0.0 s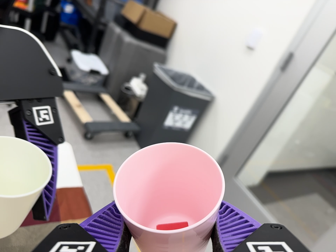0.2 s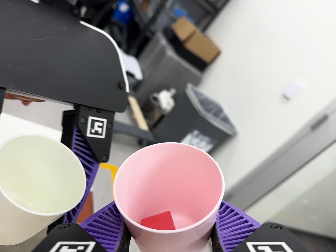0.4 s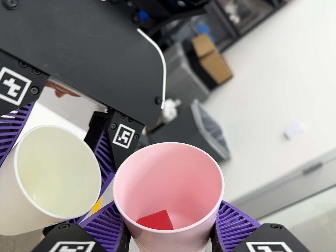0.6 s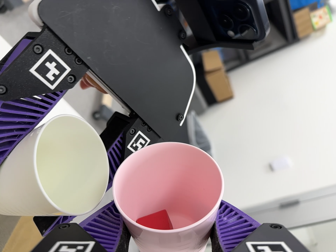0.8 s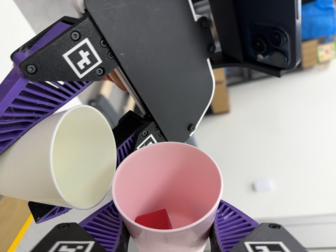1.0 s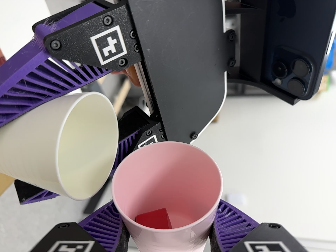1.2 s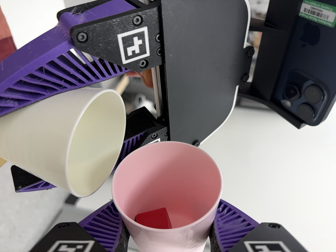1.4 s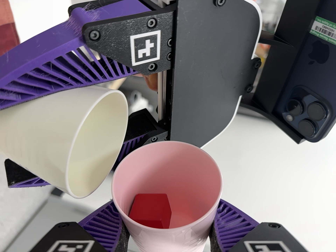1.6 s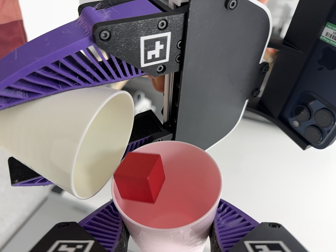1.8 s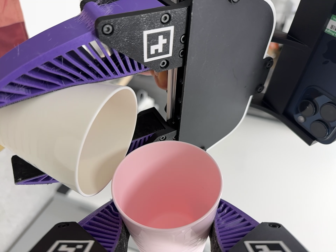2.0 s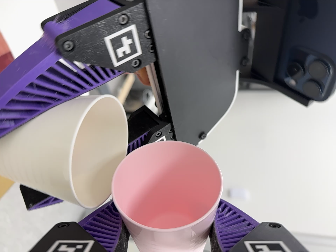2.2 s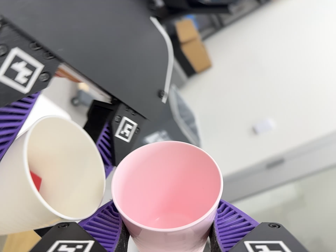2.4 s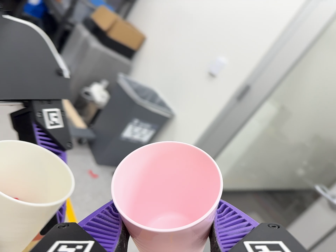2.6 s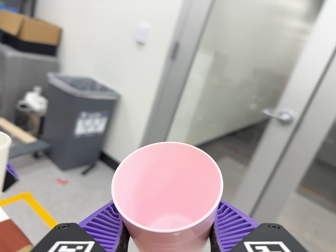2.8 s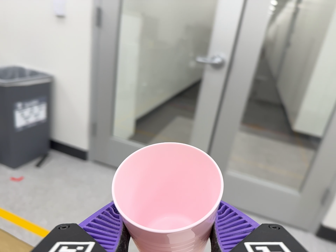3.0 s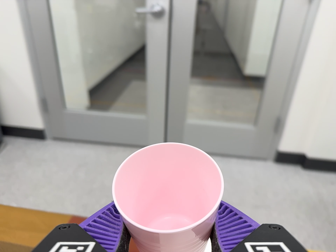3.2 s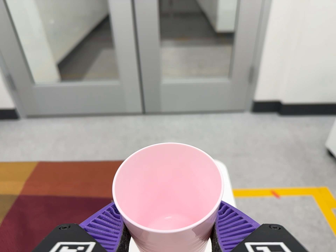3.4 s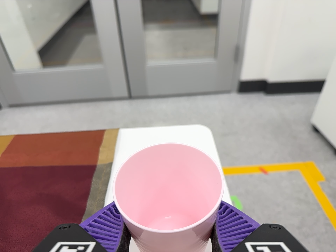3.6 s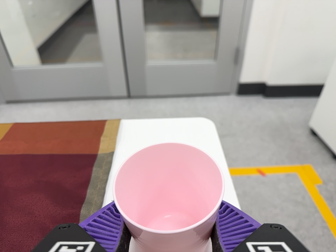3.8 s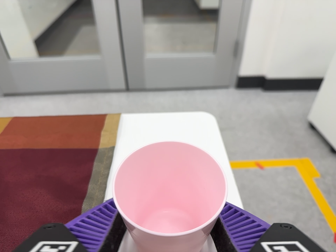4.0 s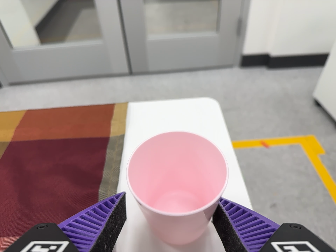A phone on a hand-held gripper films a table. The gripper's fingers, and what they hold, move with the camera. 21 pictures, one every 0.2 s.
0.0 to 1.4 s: The camera travels to its left and toward the top of its view, about 16 cm. It rolls about its line of sight by about 80 degrees, and the scene rotates clockwise.
1.4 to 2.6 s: The camera travels to its right, about 18 cm, so close, fixed things drift to the left. Its aim tips toward the bottom of its view by about 15 degrees, and the scene shifts upward. It rolls about its line of sight by about 95 degrees, and the scene rotates counterclockwise.
2.6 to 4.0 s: The scene slides to the left, as the camera pans about 25 degrees to its right. It travels toward the bottom of its view and to its right, about 26 cm, so close, fixed things drift upward. Its aim tips toward the bottom of its view by about 30 degrees, and the scene shifts upward. It rolls about its line of sight by about 35 degrees, and the scene rotates counterclockwise.
The film runs forward here.
